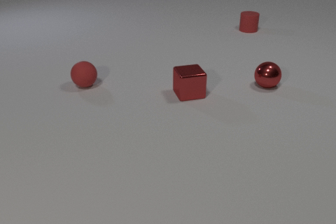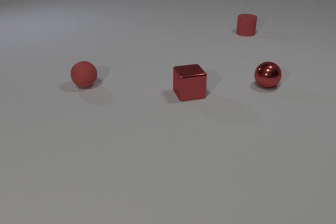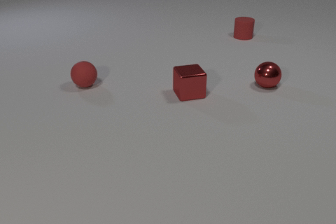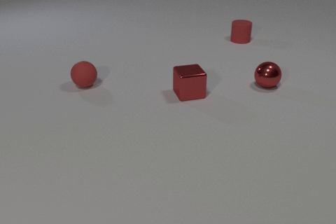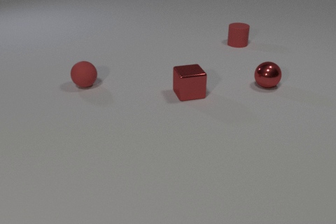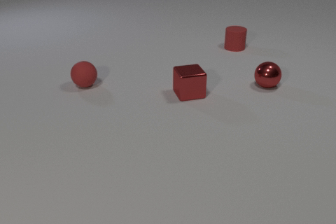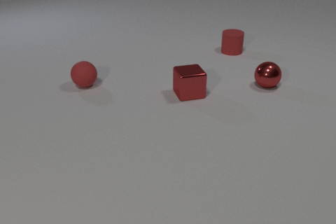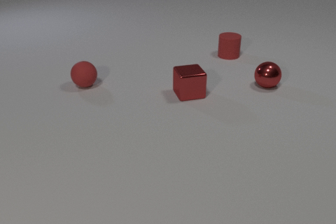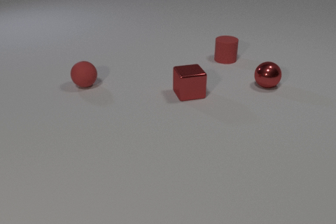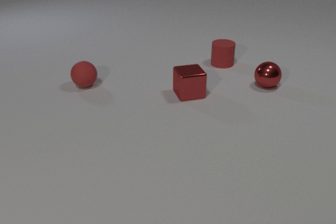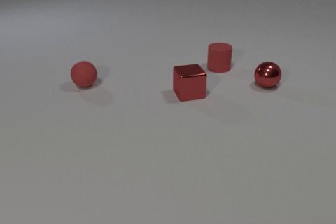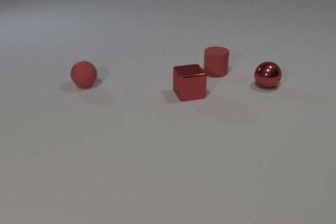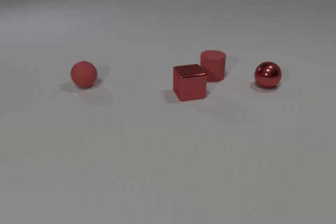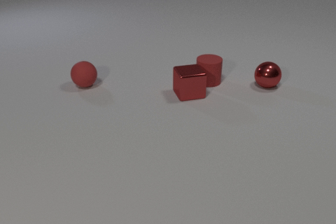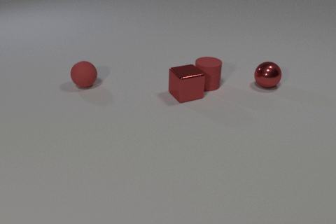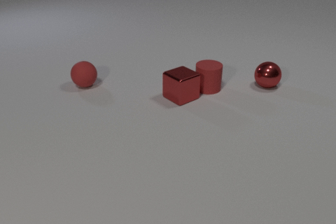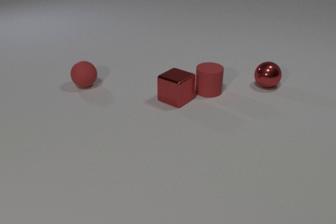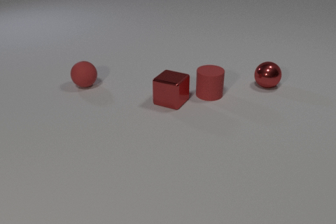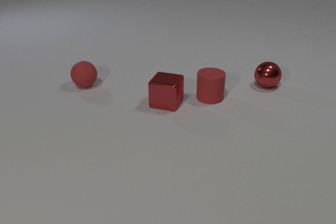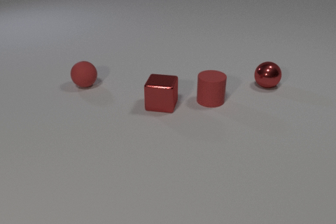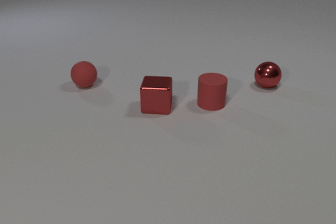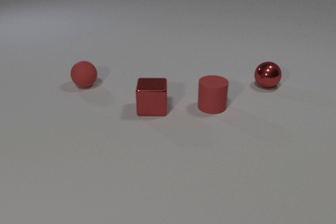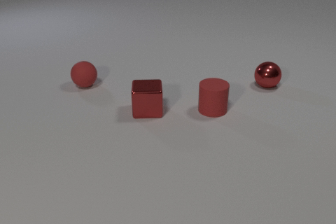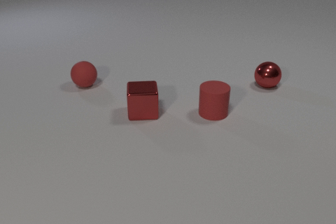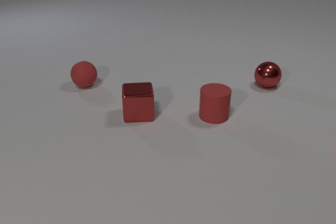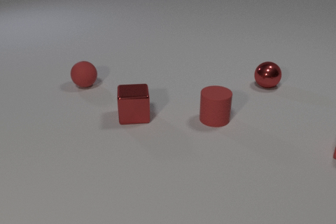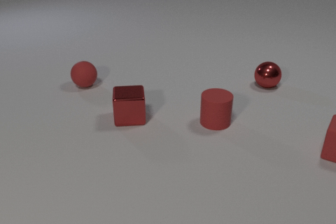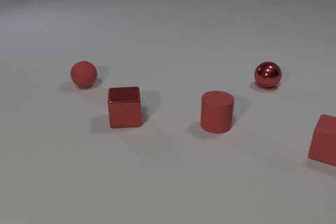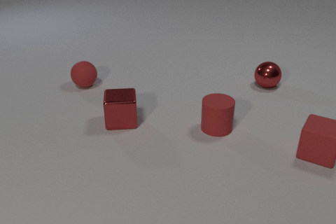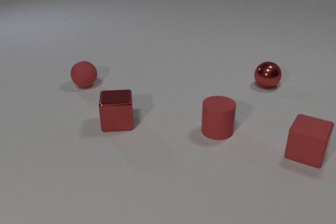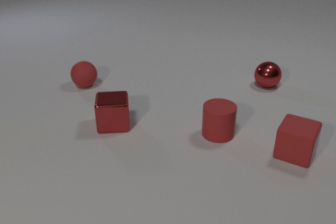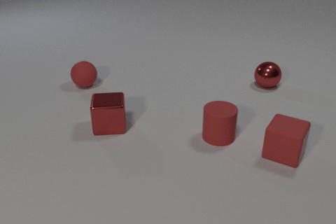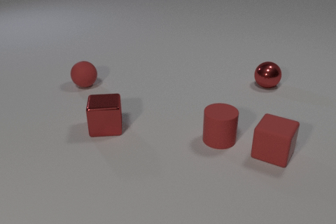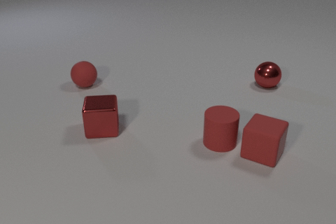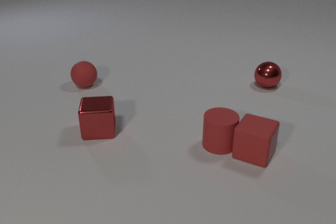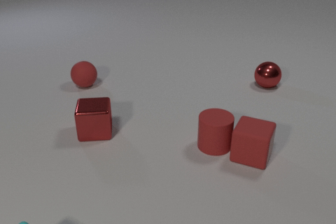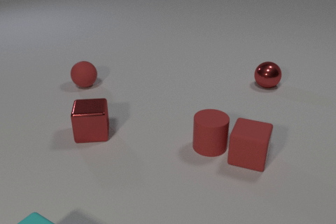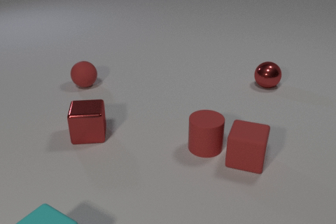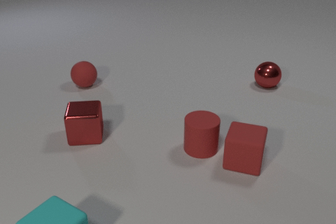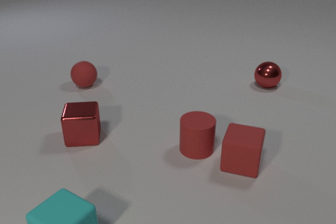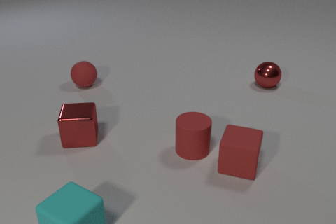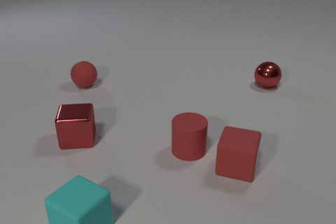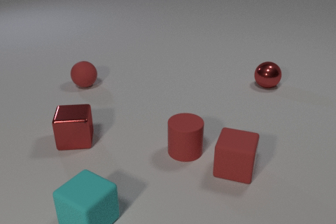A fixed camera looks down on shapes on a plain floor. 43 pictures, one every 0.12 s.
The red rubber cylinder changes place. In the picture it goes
toward the camera.
The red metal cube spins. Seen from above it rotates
counterclockwise.
0.00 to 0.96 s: The red rubber cylinder slides toward the camera.
0.96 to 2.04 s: The red rubber cylinder slides toward the camera. The red metal cube slides to the left and toward the camera, spins counterclockwise seen from above by about 45 degrees, its near face sliding to the right. The red rubber cylinder and the red metal cube collide.
2.04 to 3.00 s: The red rubber cylinder slides toward the camera. The red metal cube slides to the left and toward the camera, spins so that its near face slides to the right, counterclockwise seen from above.
3.00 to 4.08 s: The red rubber cylinder slides toward the camera. The red metal cube slides to the left and toward the camera. The red rubber cube slides to the left. The red rubber cylinder and the red rubber cube collide.
4.08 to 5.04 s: The red rubber cylinder slides to the left and toward the camera. The red metal cube slides to the left and toward the camera. The red rubber cube slides toward the camera and to the left. The cyan rubber cube comes in at the bottom edge, slides to the right and away from the camera.
How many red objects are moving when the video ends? 3.
What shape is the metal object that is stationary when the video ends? sphere.
How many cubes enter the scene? 2.
